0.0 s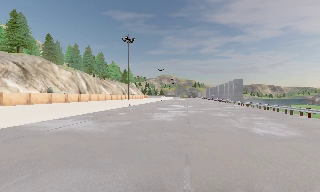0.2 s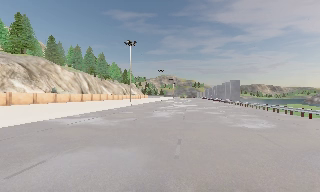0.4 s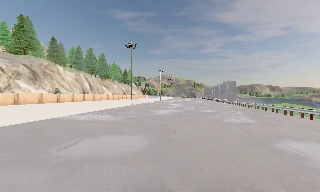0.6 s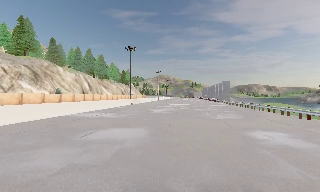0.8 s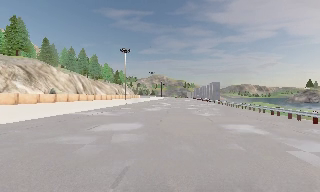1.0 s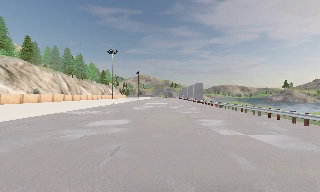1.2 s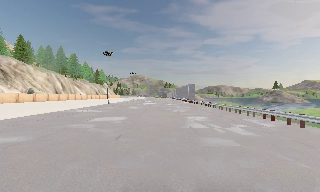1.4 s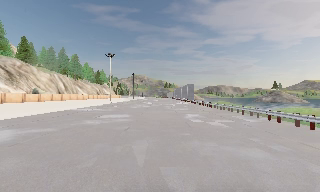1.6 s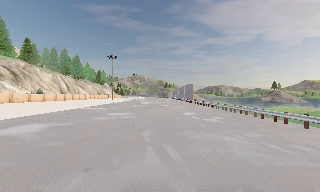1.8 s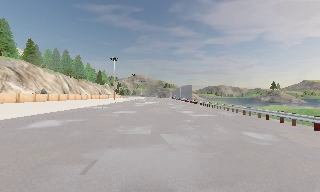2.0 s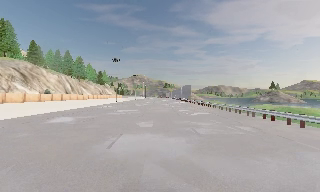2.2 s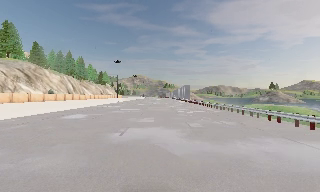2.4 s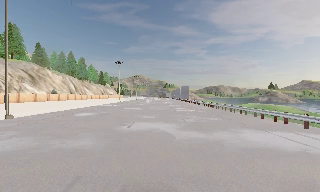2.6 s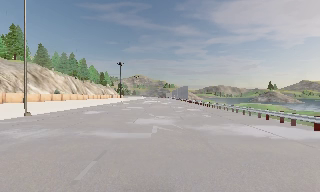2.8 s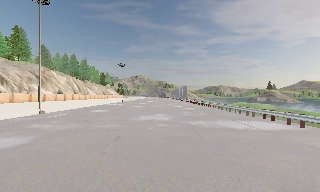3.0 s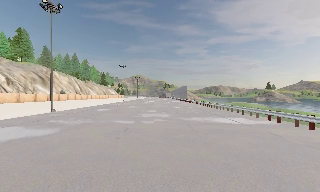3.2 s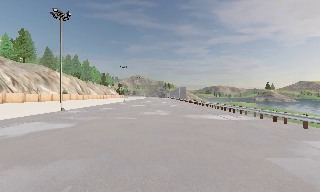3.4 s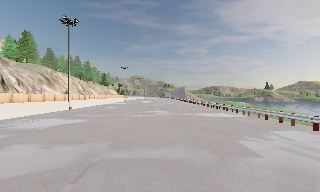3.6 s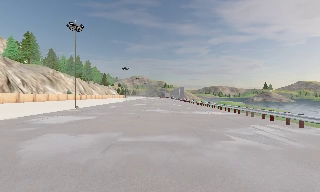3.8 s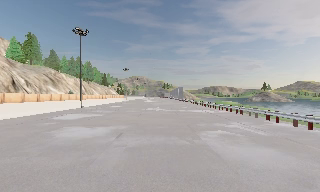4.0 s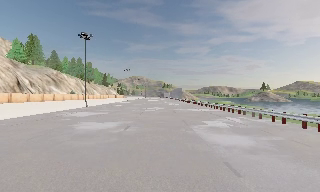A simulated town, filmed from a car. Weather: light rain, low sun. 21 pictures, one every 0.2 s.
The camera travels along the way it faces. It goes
backward.
0.0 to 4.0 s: The camera pans to its right, which is clockwise from overhead, by about 10 degrees. It travels backward, about 35 m, so what stands in front gets smaller.
The film runs backward here.
